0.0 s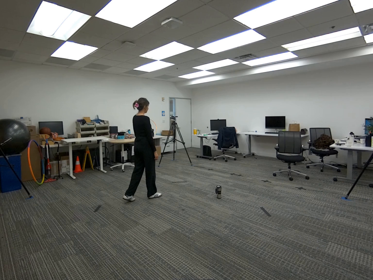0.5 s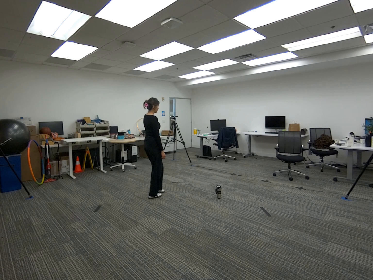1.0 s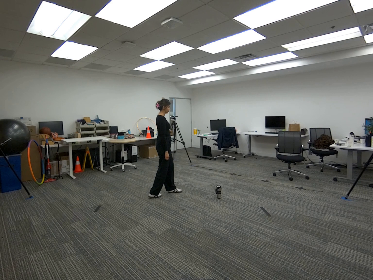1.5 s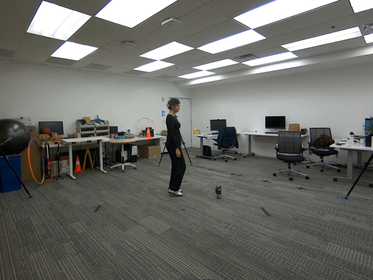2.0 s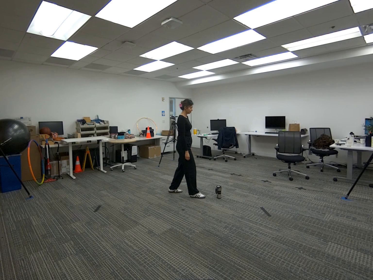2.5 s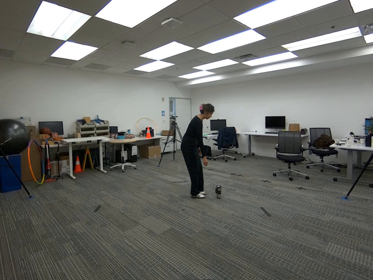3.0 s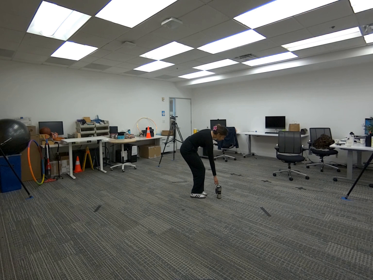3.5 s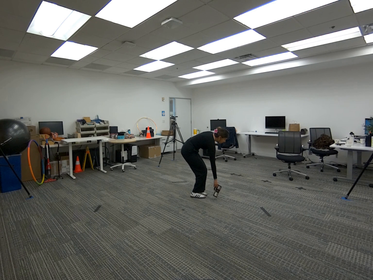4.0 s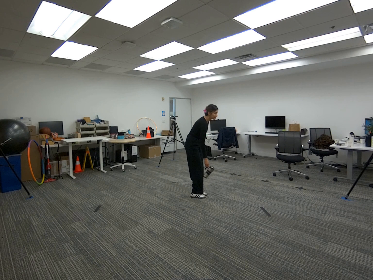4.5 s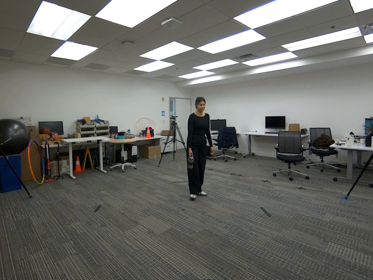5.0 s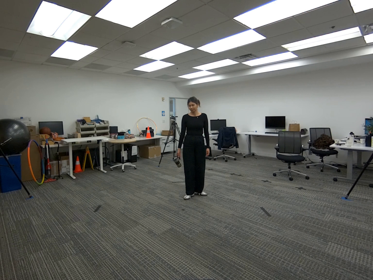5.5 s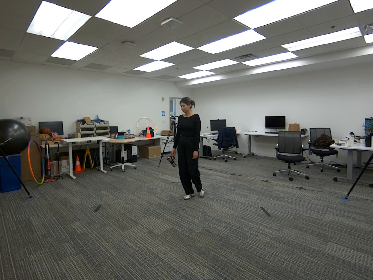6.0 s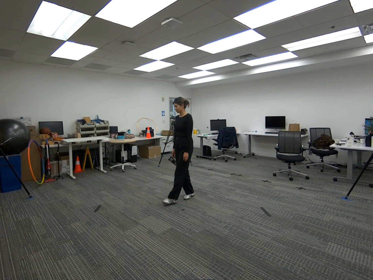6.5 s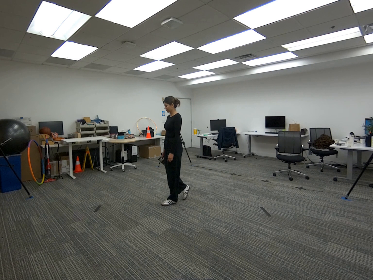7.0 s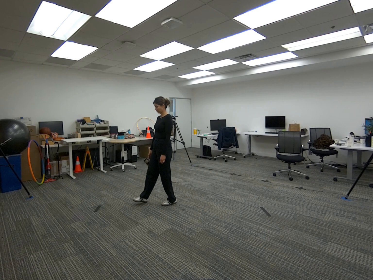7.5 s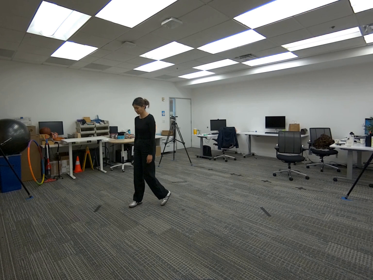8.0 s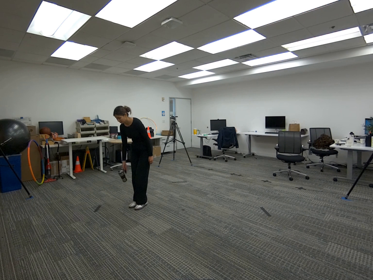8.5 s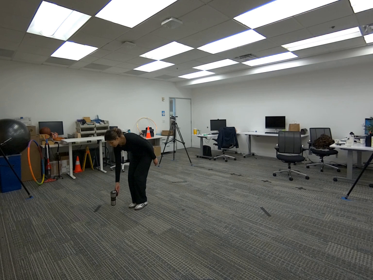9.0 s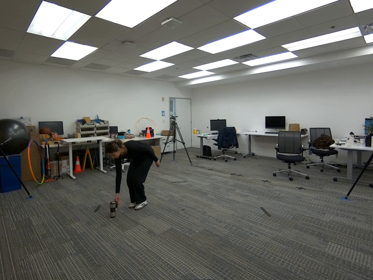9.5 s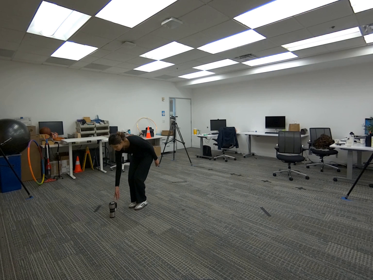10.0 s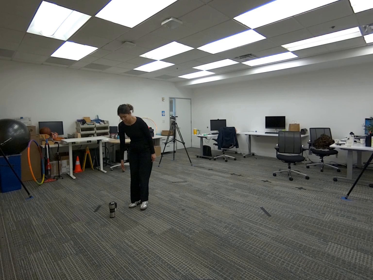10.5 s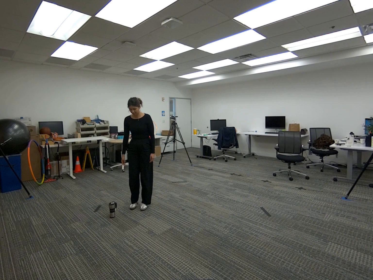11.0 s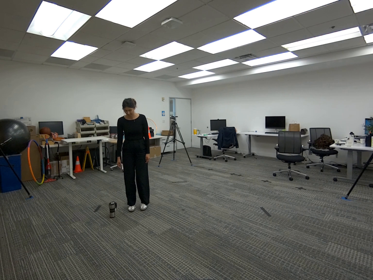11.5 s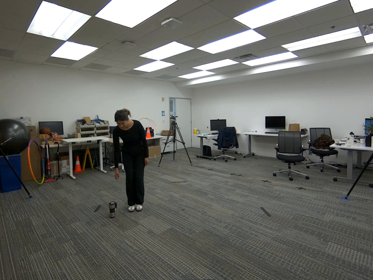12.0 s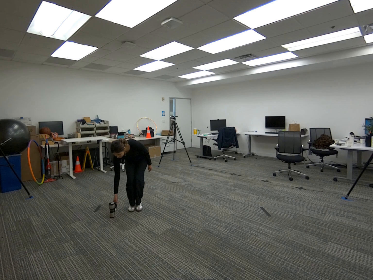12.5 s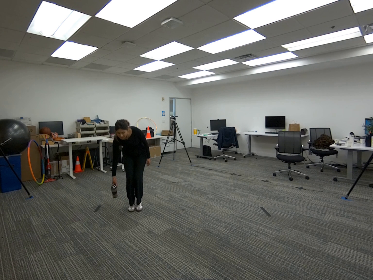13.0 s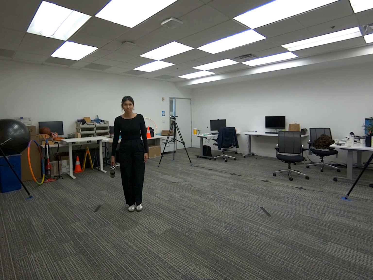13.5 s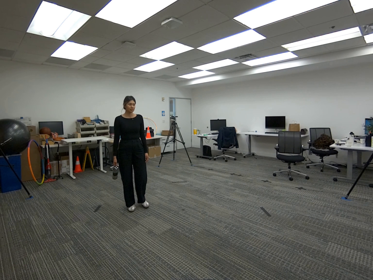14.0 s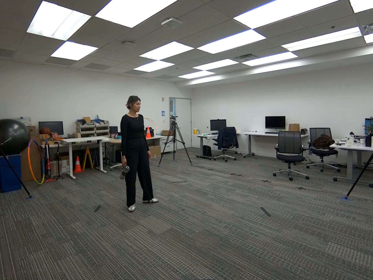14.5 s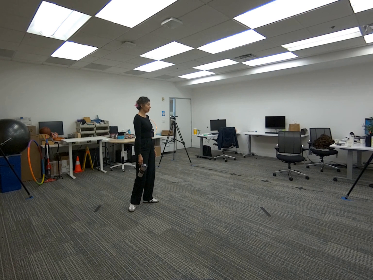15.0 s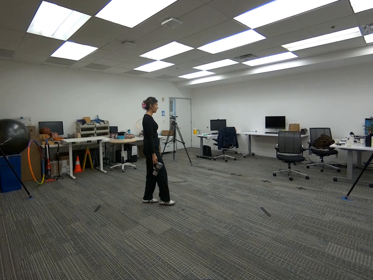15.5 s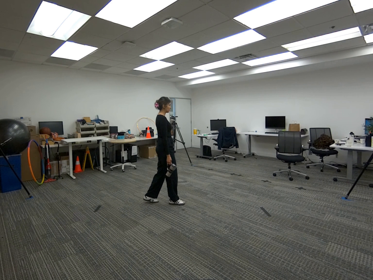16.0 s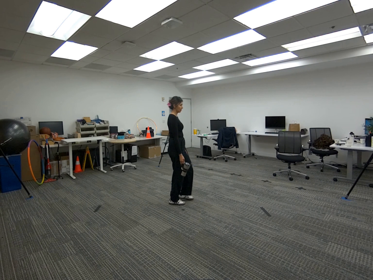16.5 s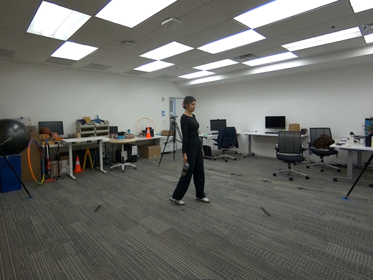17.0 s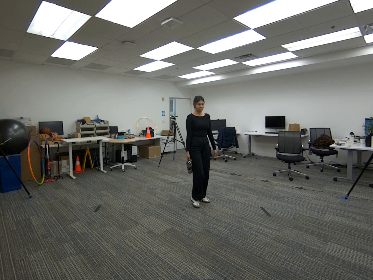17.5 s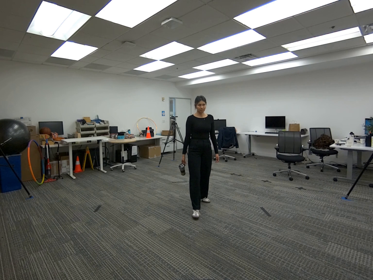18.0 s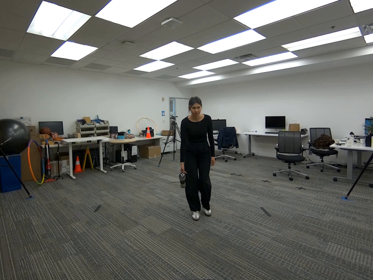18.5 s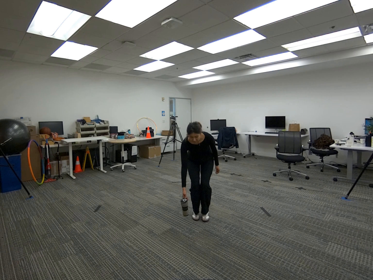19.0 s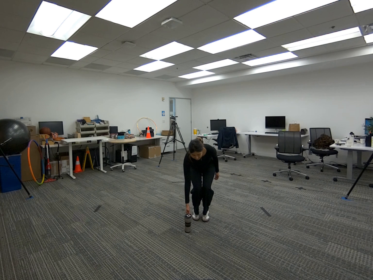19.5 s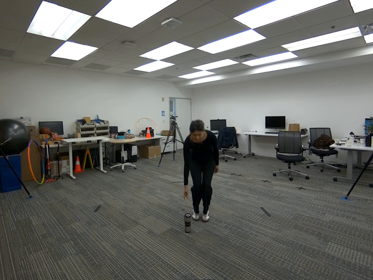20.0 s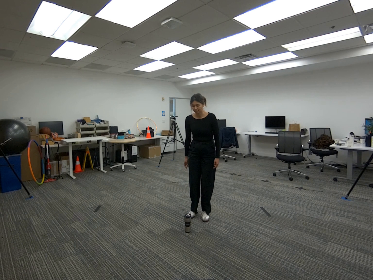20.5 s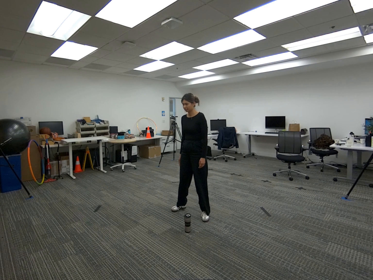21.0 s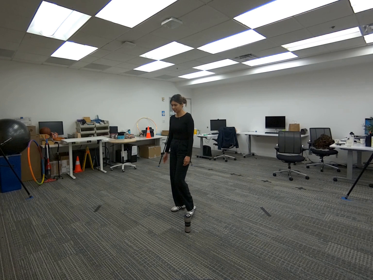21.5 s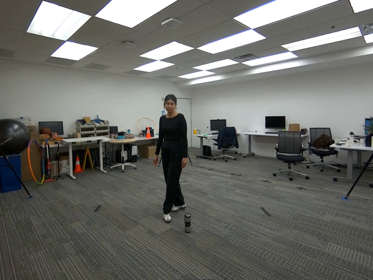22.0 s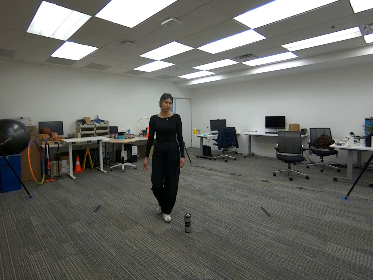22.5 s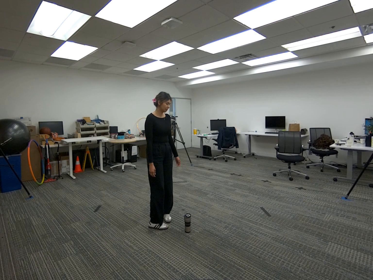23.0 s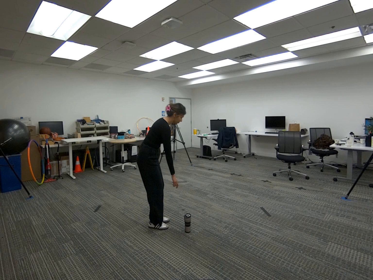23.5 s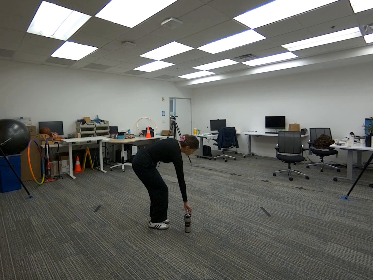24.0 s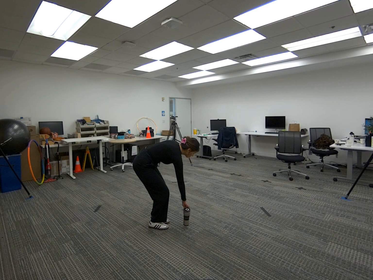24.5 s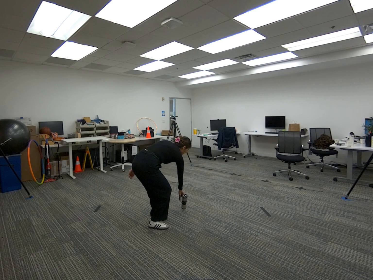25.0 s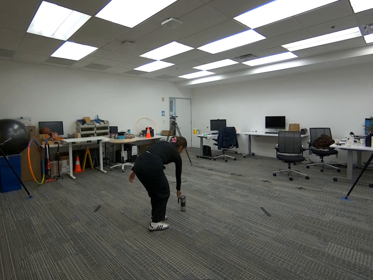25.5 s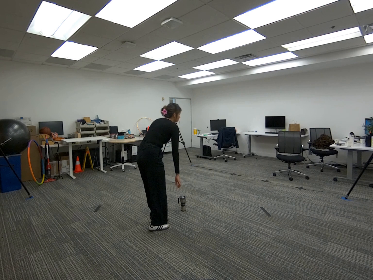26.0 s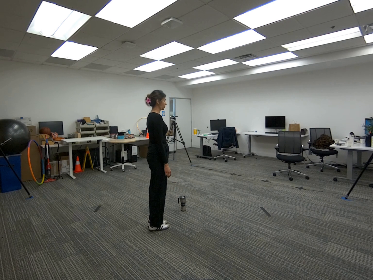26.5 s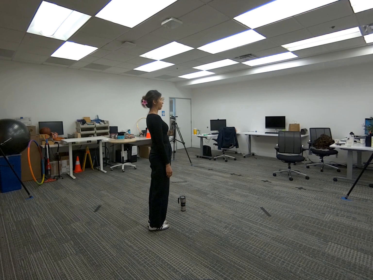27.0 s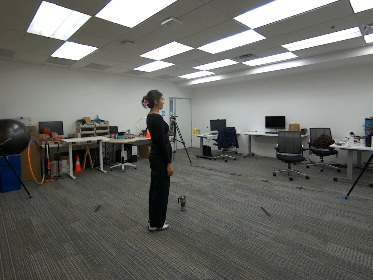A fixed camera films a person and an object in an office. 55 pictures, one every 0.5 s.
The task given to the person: Walk to the coffee mug on the ground, lift it by the handle with your right hand and set it down, then repeat with your left, alternating a few times before leaving it on the ground.
